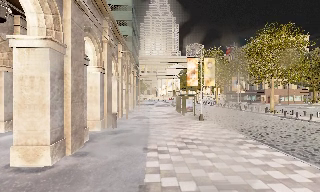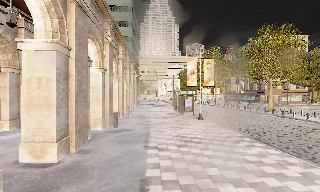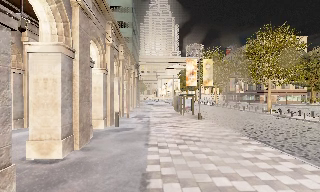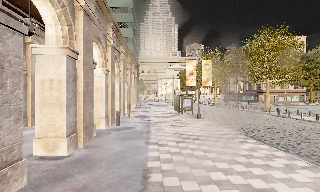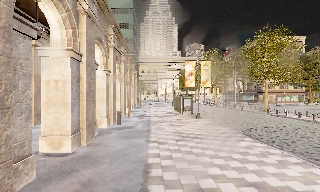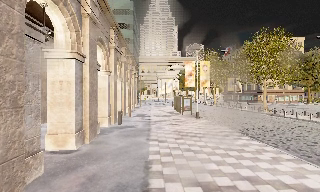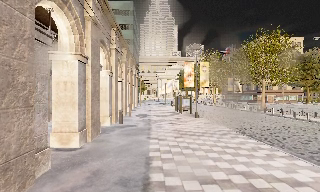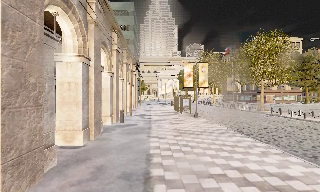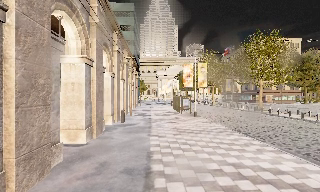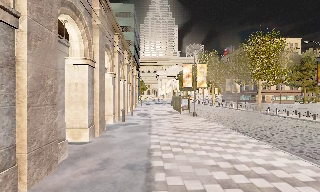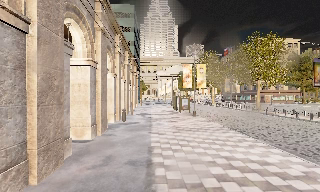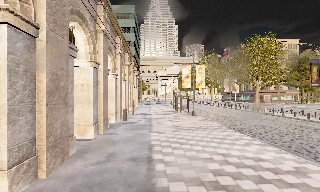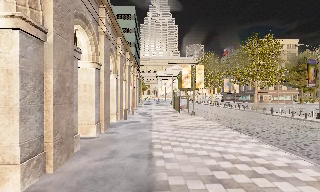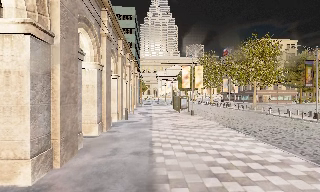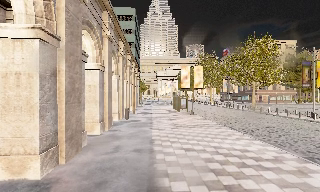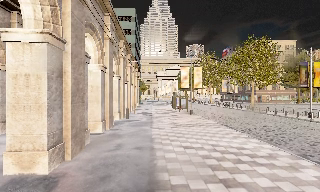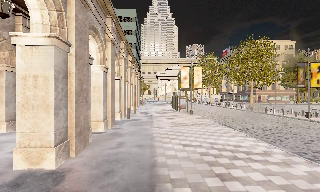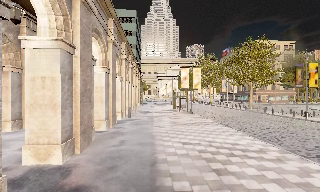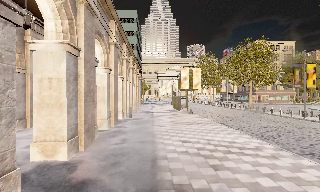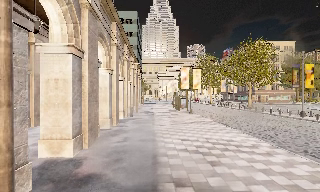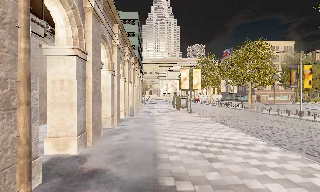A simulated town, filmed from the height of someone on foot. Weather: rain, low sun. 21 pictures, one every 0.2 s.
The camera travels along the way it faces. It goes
backward.
0.0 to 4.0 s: The camera travels backward, about 7 m, so what stands in front gets smaller.
The film runs backward here.
